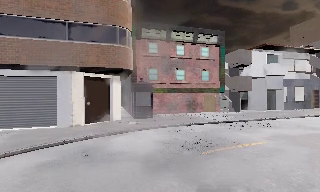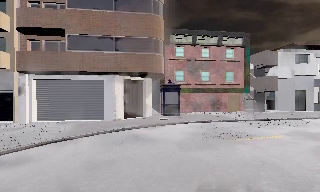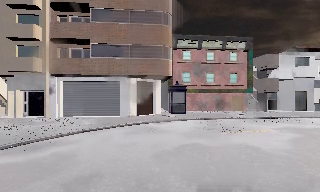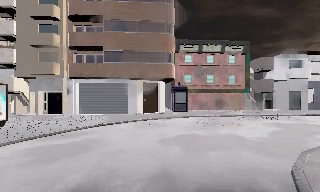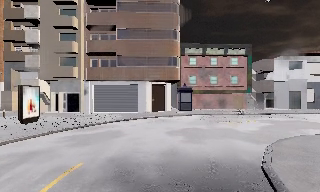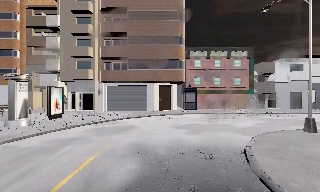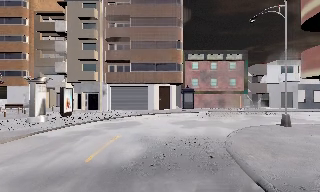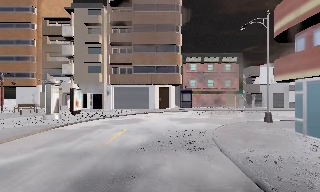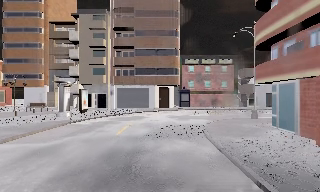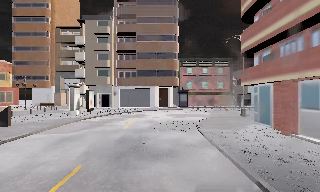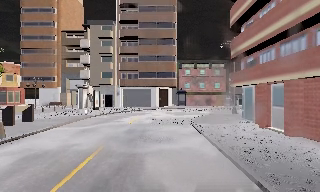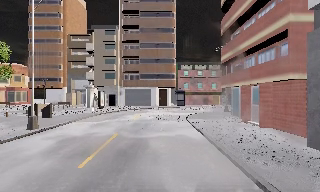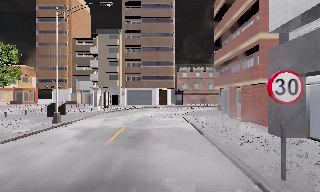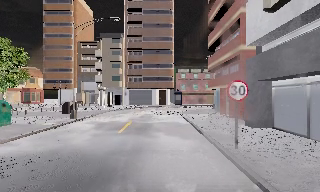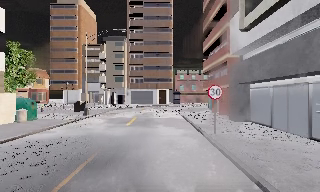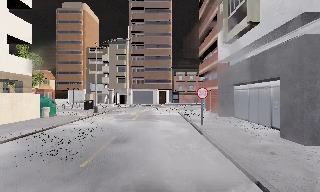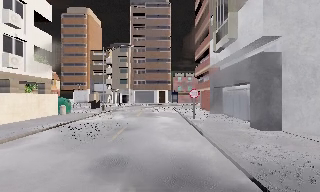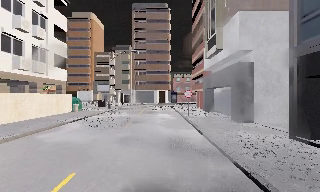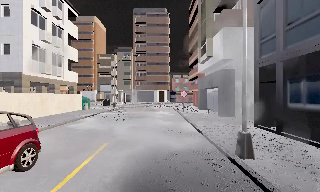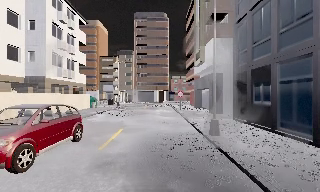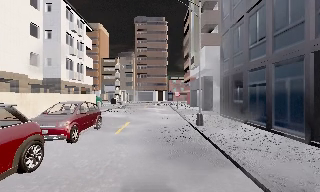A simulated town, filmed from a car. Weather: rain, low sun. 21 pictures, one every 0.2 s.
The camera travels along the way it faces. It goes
backward.
0.0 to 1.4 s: The camera pans to its left, which is counterclockwise from overhead, by about 15 degrees. It travels backward, about 11 m, so what stands in front gets smaller.
1.4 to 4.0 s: The camera travels backward, about 25 m, so what stands in front gets smaller.
The film runs backward here.
